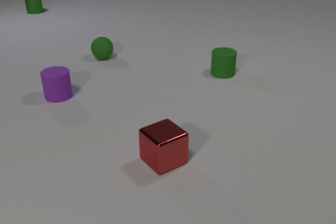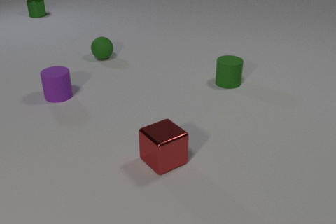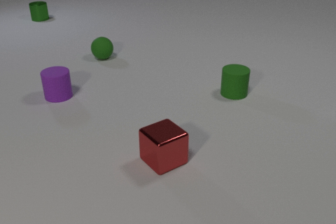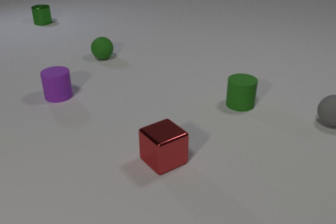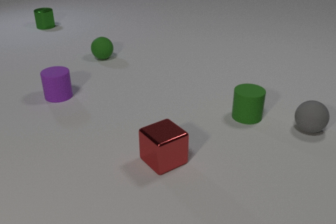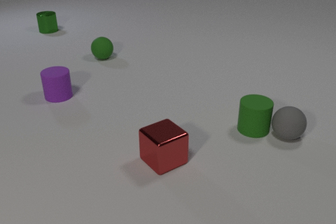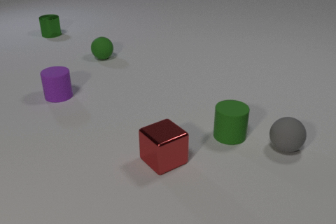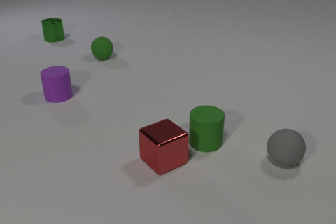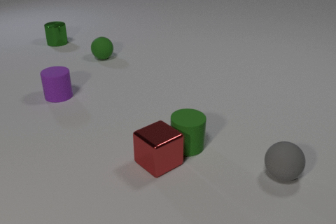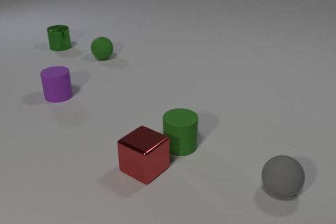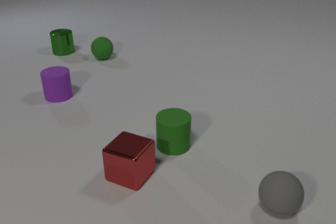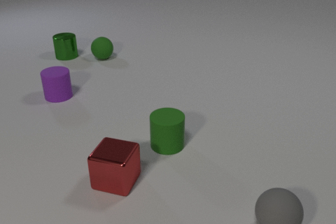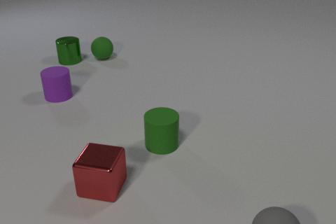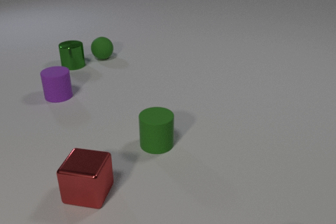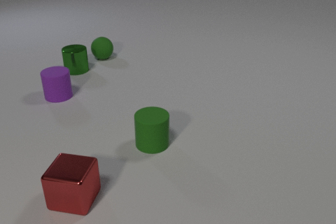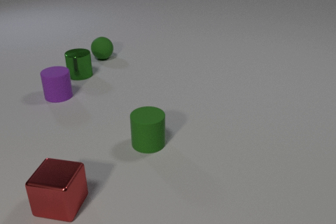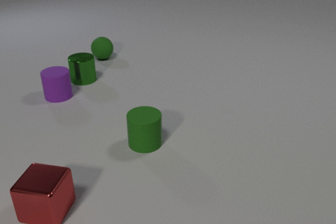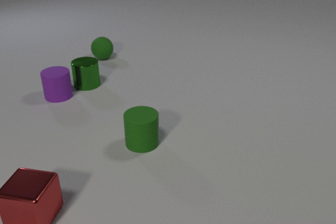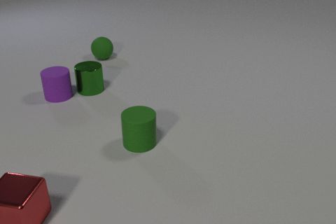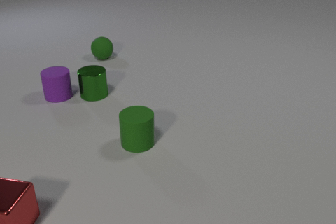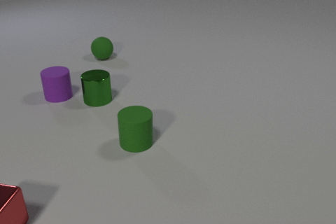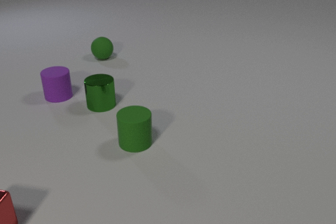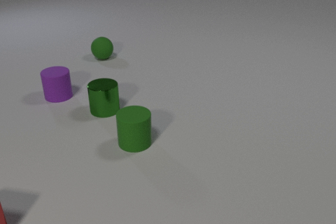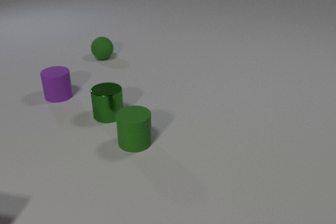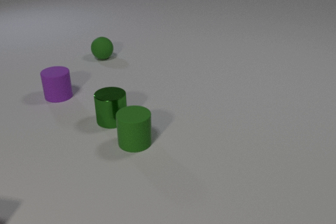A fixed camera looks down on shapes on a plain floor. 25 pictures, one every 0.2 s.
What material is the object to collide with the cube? rubber.
What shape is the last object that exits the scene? cube.
What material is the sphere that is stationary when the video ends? rubber.
0.0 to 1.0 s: The gray rubber sphere comes in at the right edge, rolls toward the camera and to the left. The green rubber cylinder slides toward the camera. The green metal cylinder slides toward the camera. The gray rubber sphere and the green rubber cylinder collide.
1.0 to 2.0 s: The gray rubber sphere rolls toward the camera. The green rubber cylinder slides to the left and toward the camera. The red metal cube slides to the left and toward the camera, spins counterclockwise seen from above by about 30 degrees, its near face sliding to the right. The green metal cylinder slides toward the camera. The green rubber cylinder and the red metal cube collide.
2.0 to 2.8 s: The gray rubber sphere rolls toward the camera, leaves at the bottom edge. The green rubber cylinder slides to the left. The red metal cube slides to the left and toward the camera. The green metal cylinder slides toward the camera.
2.8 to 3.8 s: The green rubber cylinder slides to the left. The red metal cube slides to the left. The green metal cylinder slides toward the camera.
3.8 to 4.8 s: The red metal cube slides to the left, leaves at the left edge. The green metal cylinder slides toward the camera.
